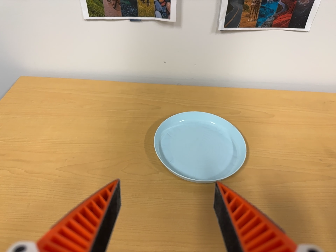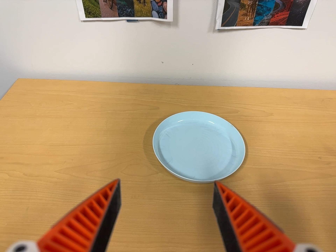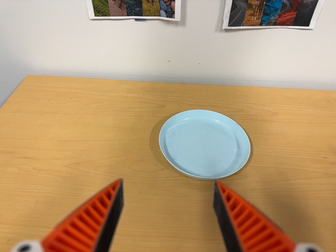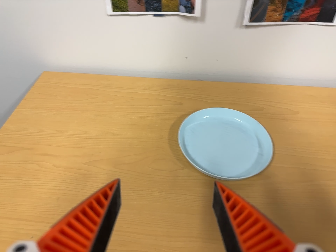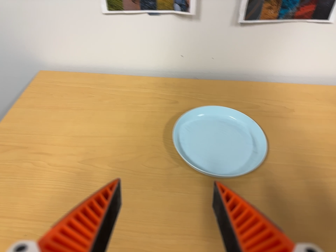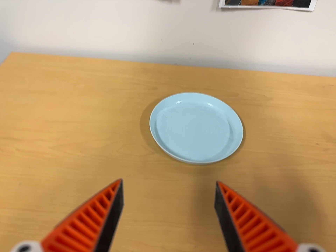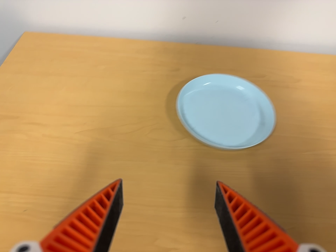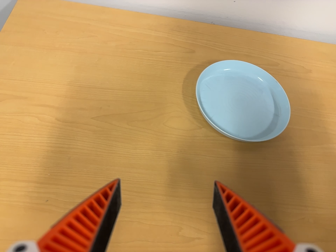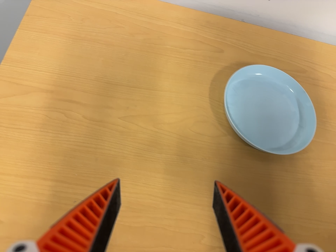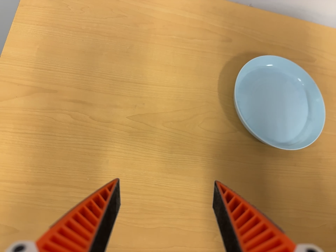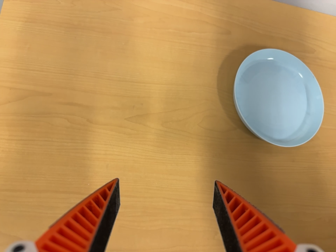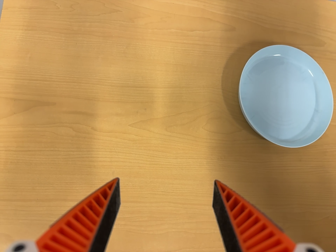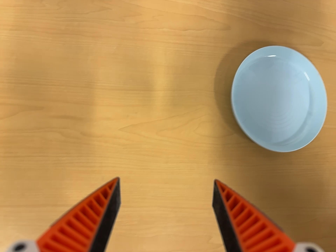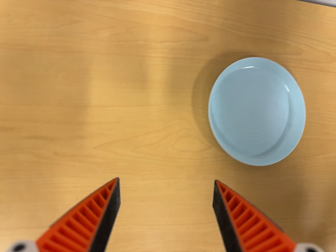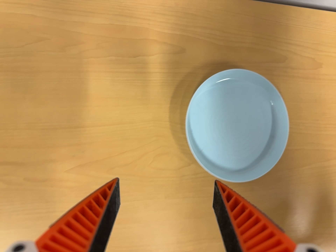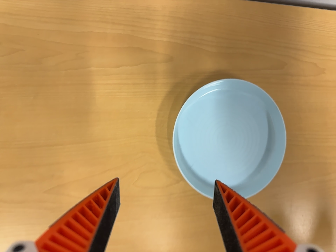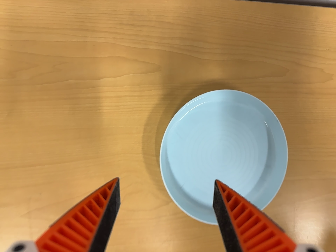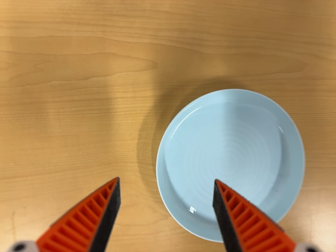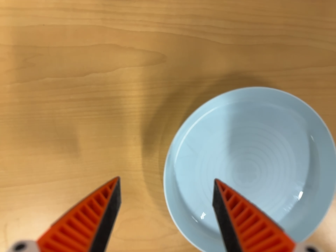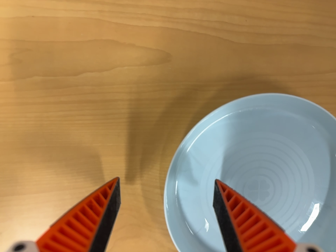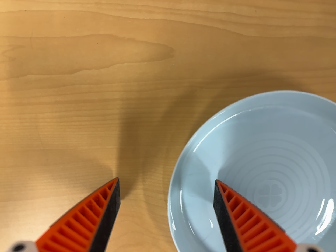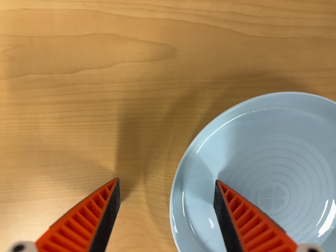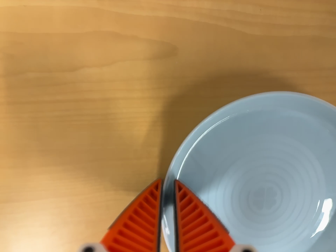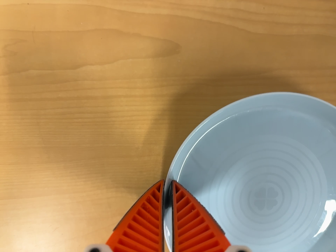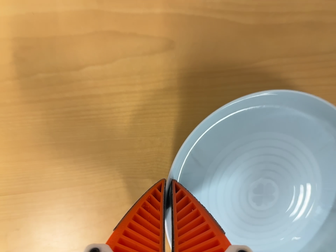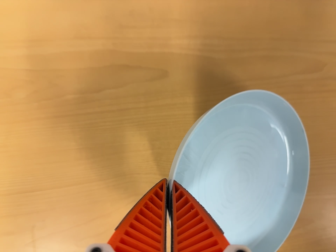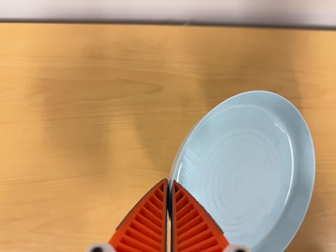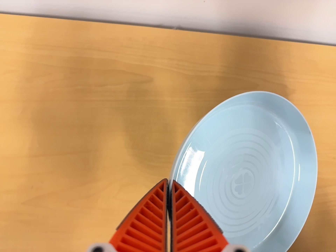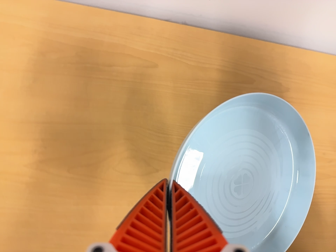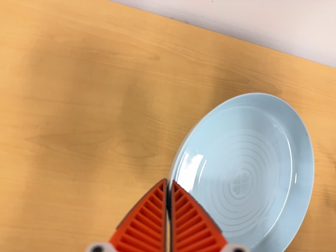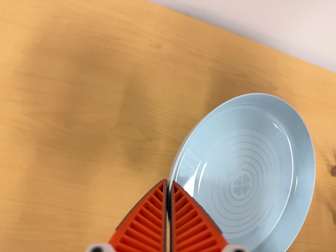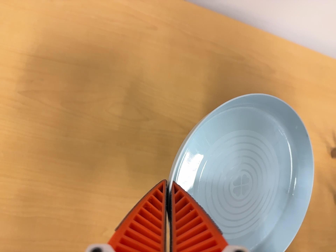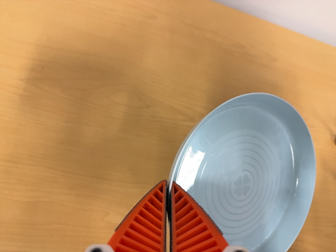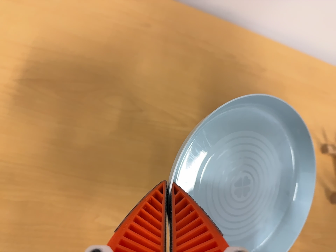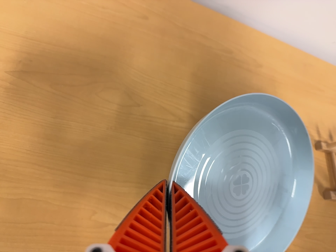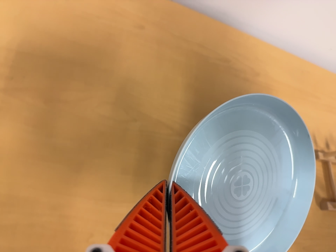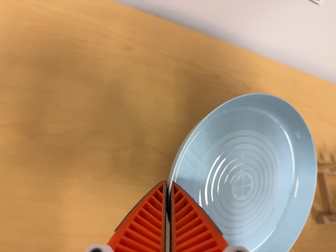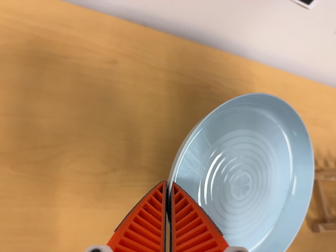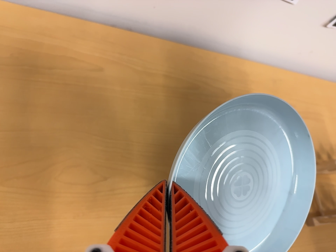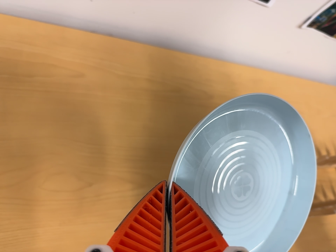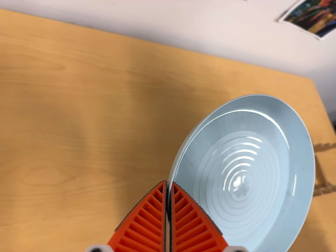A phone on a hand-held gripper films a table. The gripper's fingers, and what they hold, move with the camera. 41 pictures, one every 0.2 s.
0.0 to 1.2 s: The camera travels to its left, about 6 cm, so close, fixed things drift to the right. Its aim tips toward the bottom of its view by about 10 degrees, and the scene shifts upward.
1.2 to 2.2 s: The camera travels toward the top of its view and to its left, about 24 cm. Its aim tips toward the bottom of its view by about 25 degrees.
2.2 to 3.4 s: The camera travels toward the top of its view, to its right and forward, about 30 cm. Its aim tips toward the bottom of its view by about 15 degrees.
3.4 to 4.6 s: The camera travels forward, about 10 cm, so what stands in front looms larger.
4.6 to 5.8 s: The camera pans to its right by about 10 degrees. It travels toward the bottom of its view and backward, about 34 cm. Its aim tips toward the top of its view by about 30 degrees.
5.8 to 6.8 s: The camera travels toward the bottom of its view, about 10 cm, so close, fixed things drift upward.
6.8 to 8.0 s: The camera pans to its right by about 10 degrees. It travels toward the top of its view, about 12 cm, so close, fixed things drift downward. It rolls about its line of sight by about 10 degrees, and the scene rotates counterclockwise.
The film runs forward here.
